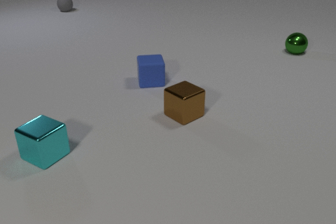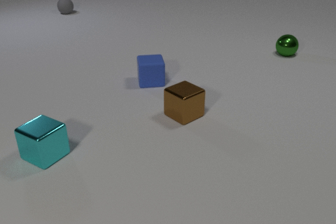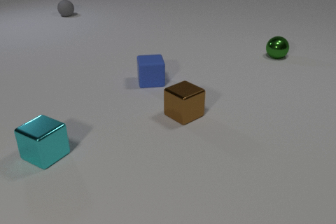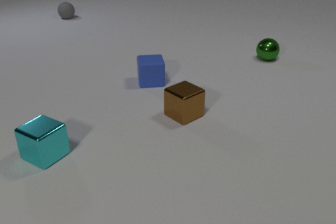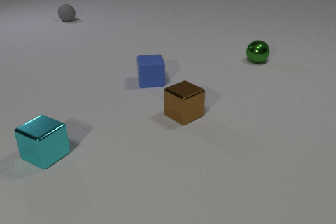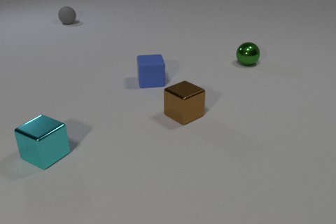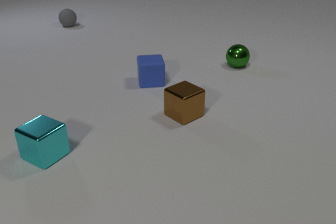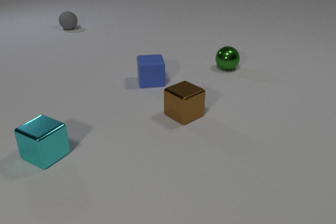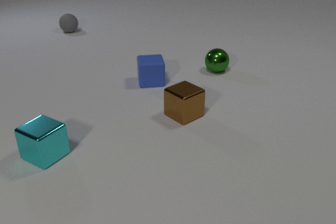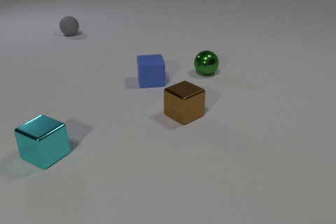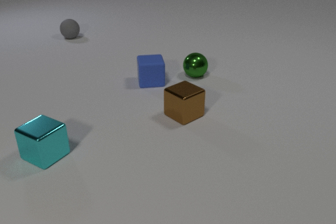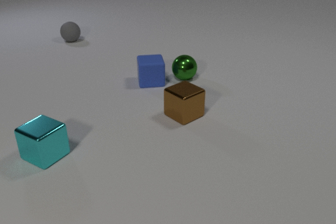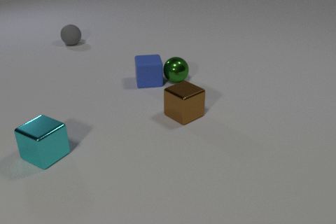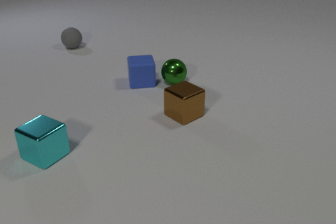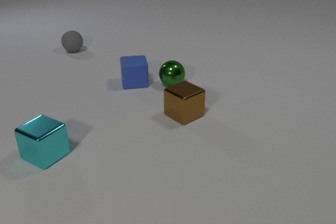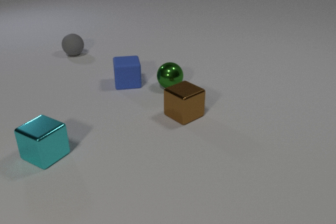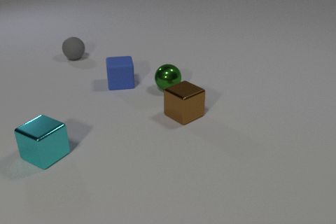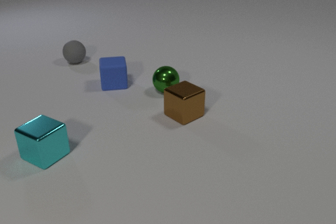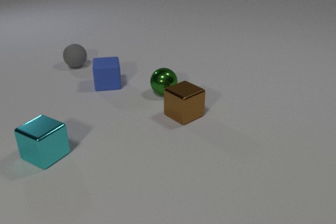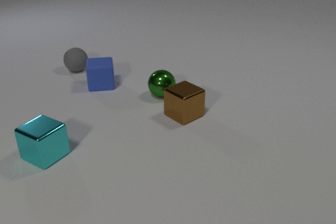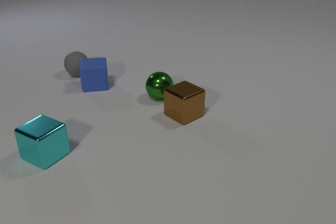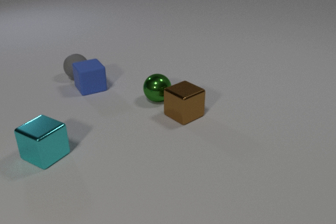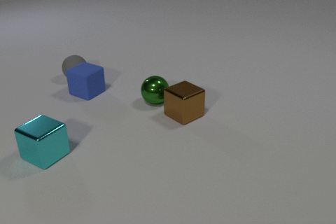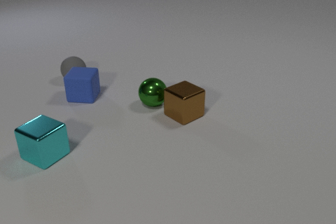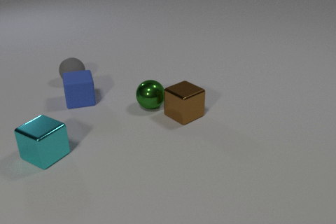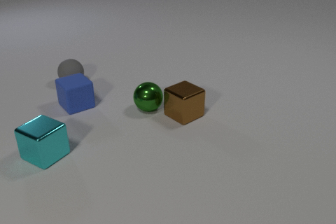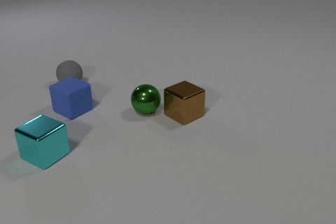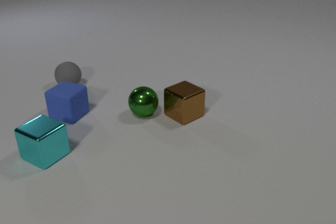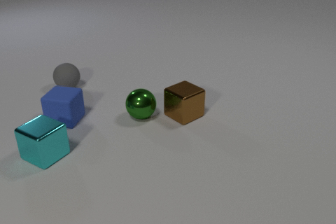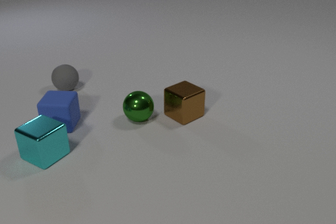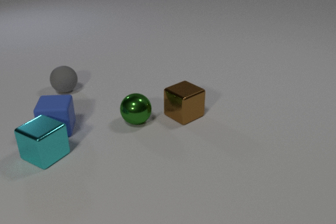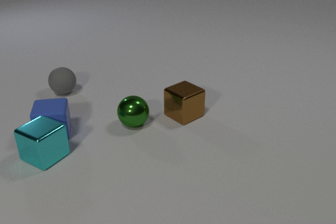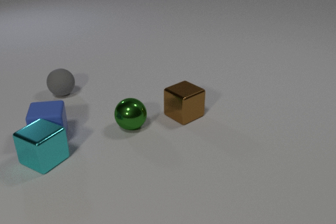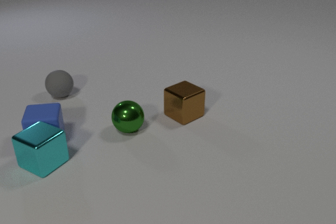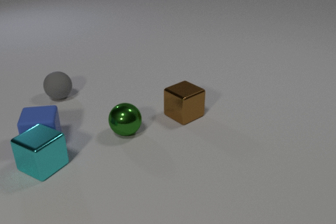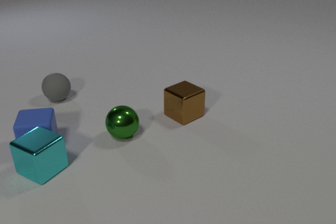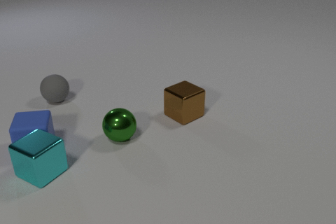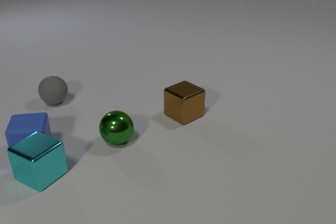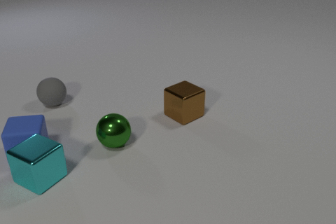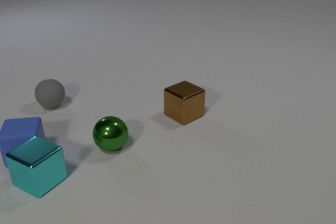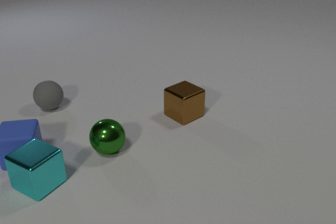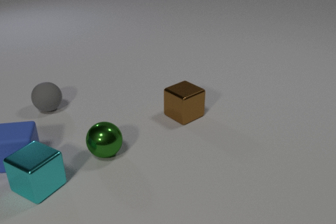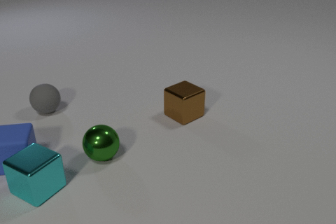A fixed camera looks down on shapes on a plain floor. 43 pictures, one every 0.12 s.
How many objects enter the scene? 0.
What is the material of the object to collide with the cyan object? rubber.
What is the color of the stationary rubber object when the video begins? blue.
0.00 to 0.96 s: The green metal sphere rolls to the left and toward the camera. The gray rubber sphere rolls toward the camera.
0.96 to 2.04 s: The green metal sphere rolls toward the camera and to the left. The blue rubber cube slides to the left. The gray rubber sphere rolls toward the camera. The green metal sphere and the blue rubber cube collide.
2.04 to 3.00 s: The green metal sphere rolls toward the camera and to the left. The blue rubber cube slides toward the camera and to the left, spins so that its near face slides to the right, counterclockwise seen from above. The gray rubber sphere rolls toward the camera. The blue rubber cube and the gray rubber sphere collide.
3.00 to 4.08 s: The green metal sphere rolls toward the camera and to the left. The blue rubber cube slides toward the camera and to the left, spins counterclockwise seen from above by about 60 degrees, its near face sliding to the right. The gray rubber sphere rolls toward the camera and to the left. The cyan metal cube slides toward the camera. The blue rubber cube and the cyan metal cube collide.
4.08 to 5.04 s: The green metal sphere rolls toward the camera and to the left. The blue rubber cube slides toward the camera and to the left. The gray rubber sphere rolls toward the camera and to the left. The cyan metal cube slides toward the camera.
